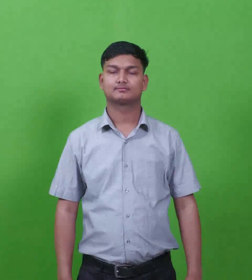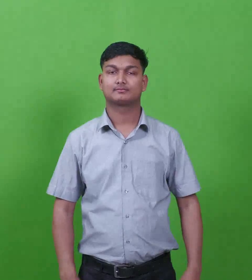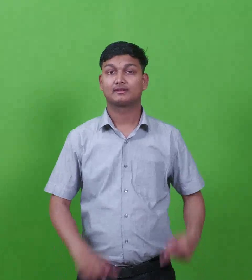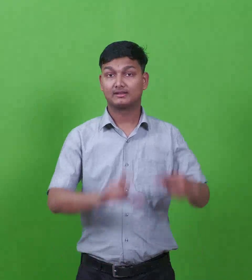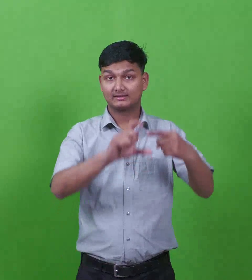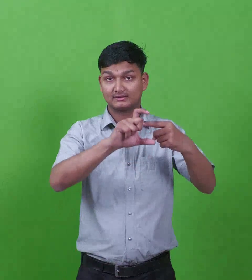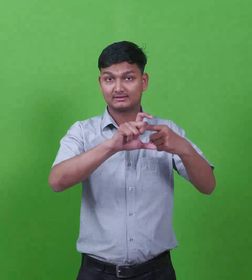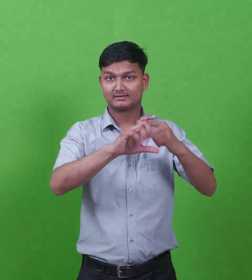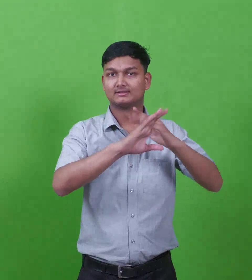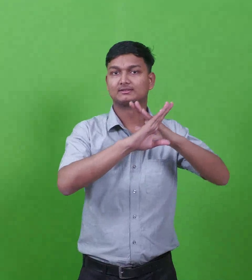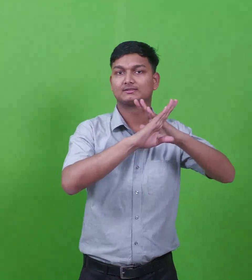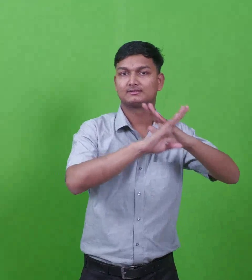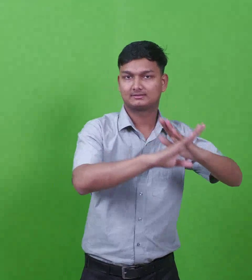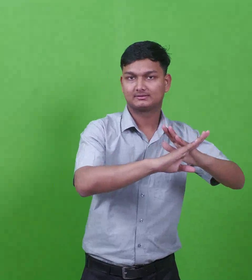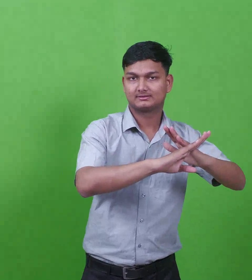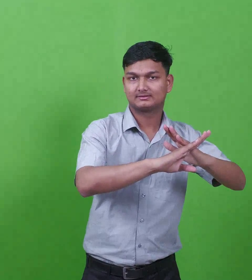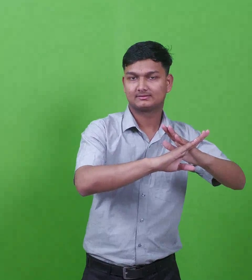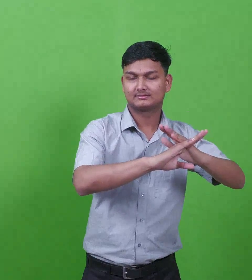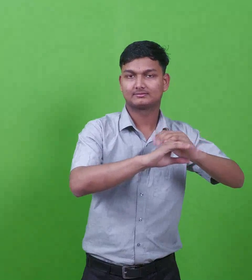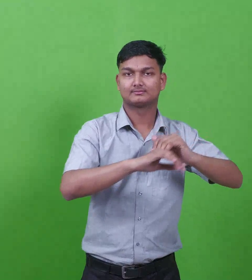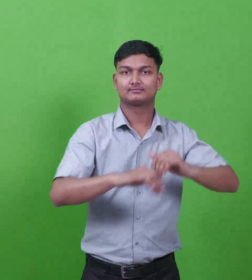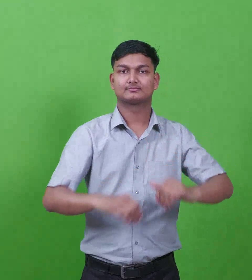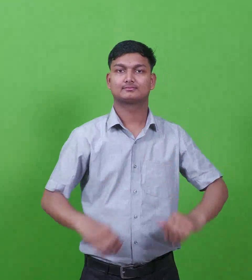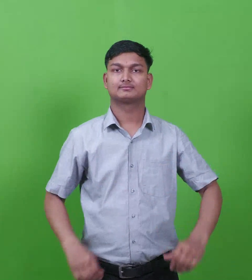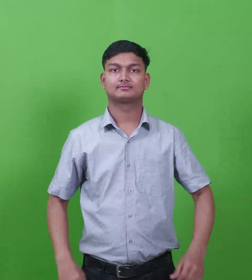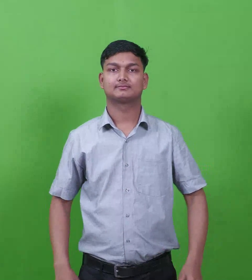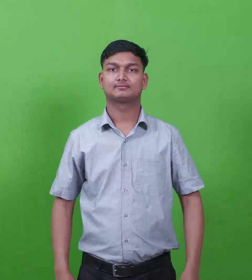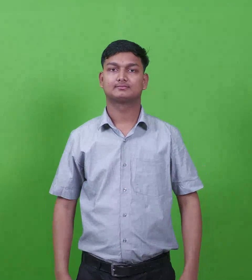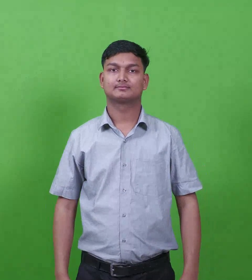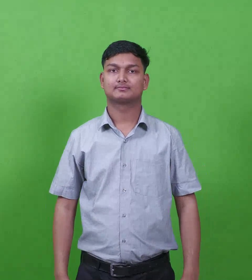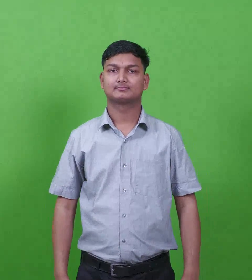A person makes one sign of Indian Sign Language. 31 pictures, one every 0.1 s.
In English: eshcol
